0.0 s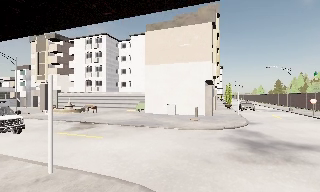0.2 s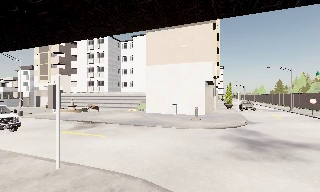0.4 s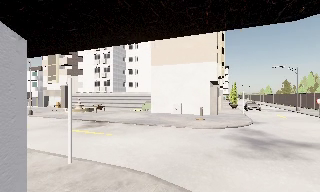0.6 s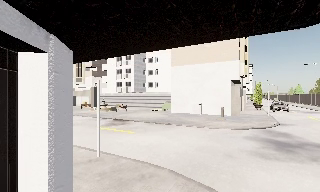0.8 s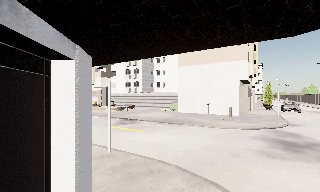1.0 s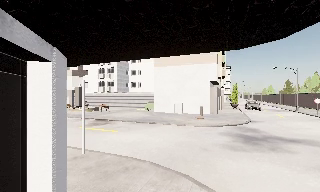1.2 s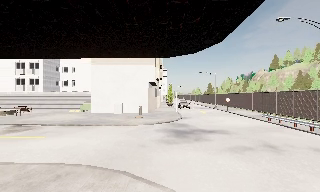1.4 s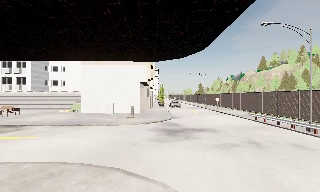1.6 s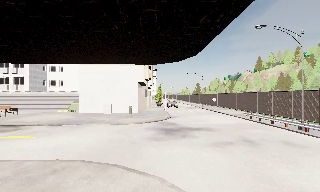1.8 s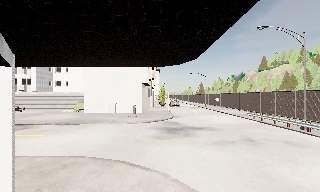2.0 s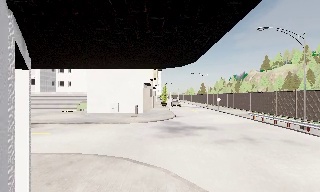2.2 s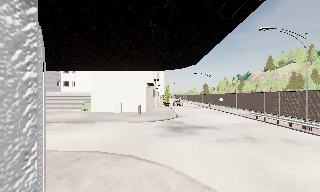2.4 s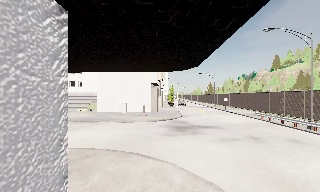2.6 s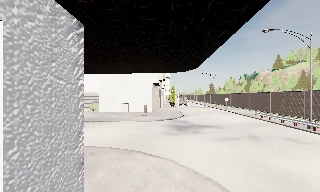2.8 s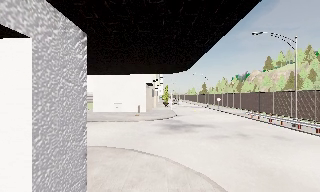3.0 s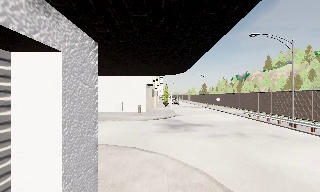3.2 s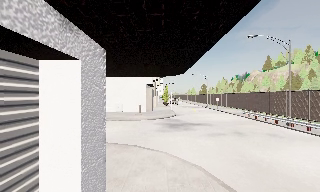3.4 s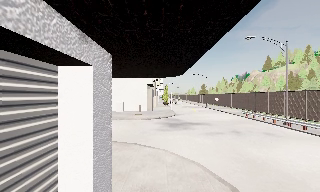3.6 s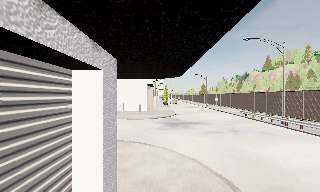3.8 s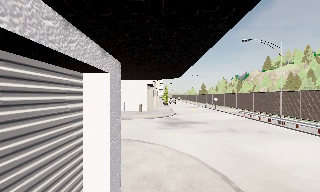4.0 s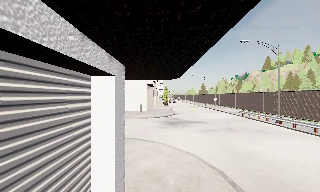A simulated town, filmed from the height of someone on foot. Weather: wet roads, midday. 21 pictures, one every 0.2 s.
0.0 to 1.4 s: The scene slides to the left, as the camera pans about 20 degrees to its right. It travels backward, about 2 m, so what stands in front gets smaller.
1.4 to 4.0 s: The camera travels backward, about 4 m, so what stands in front gets smaller.
The film runs backward here.
